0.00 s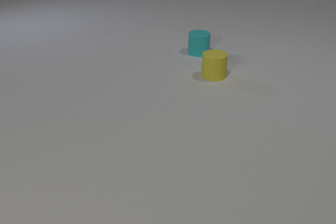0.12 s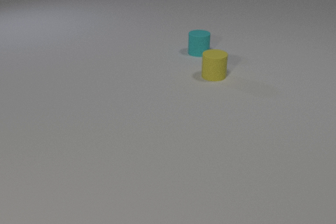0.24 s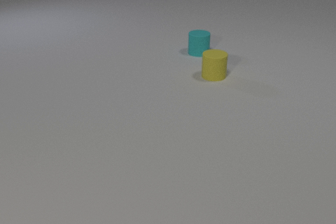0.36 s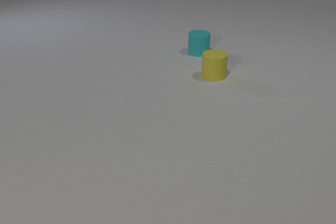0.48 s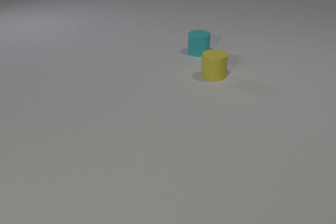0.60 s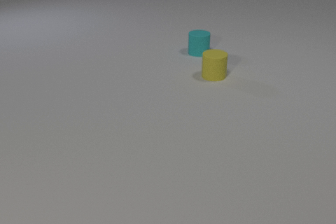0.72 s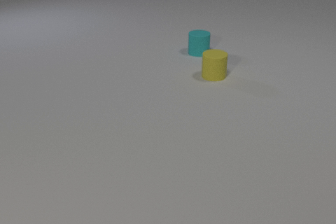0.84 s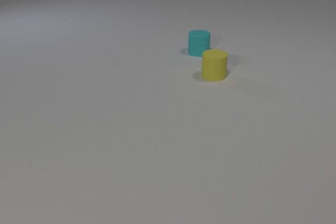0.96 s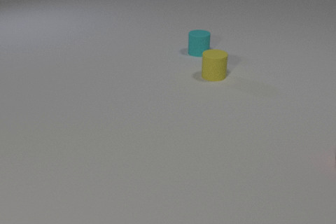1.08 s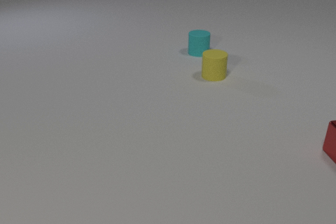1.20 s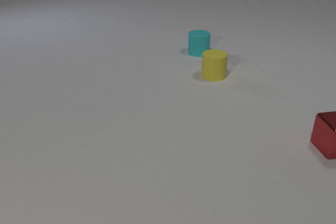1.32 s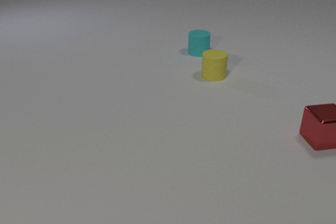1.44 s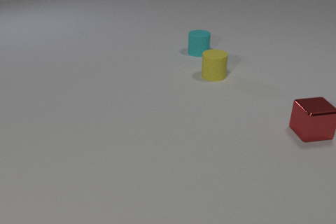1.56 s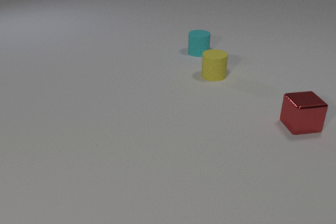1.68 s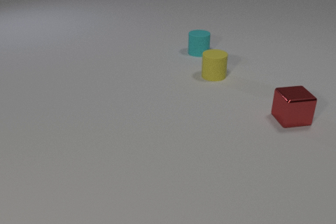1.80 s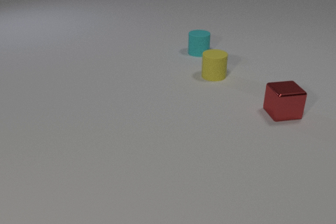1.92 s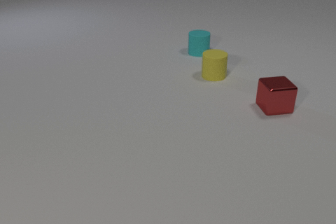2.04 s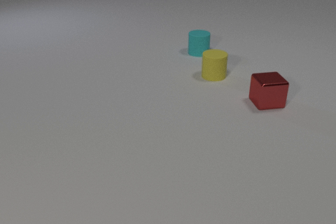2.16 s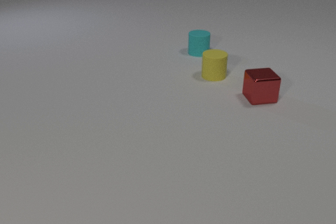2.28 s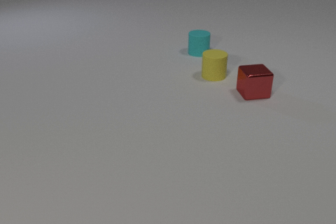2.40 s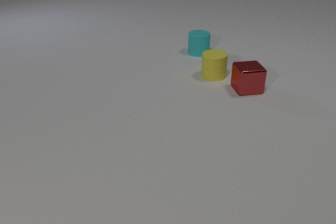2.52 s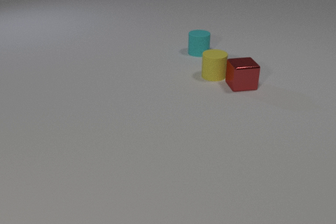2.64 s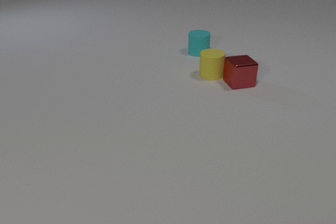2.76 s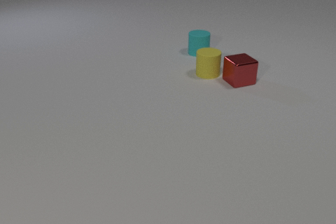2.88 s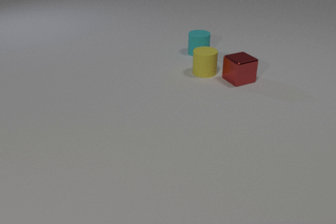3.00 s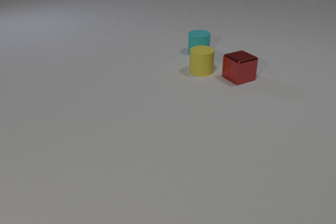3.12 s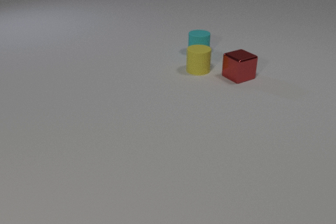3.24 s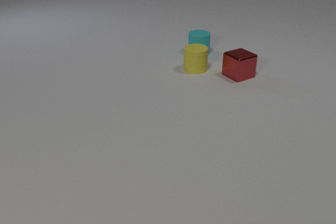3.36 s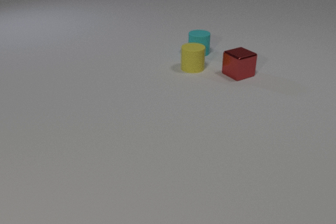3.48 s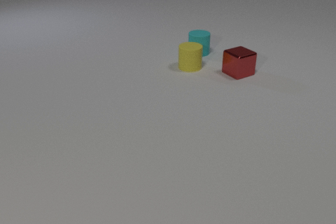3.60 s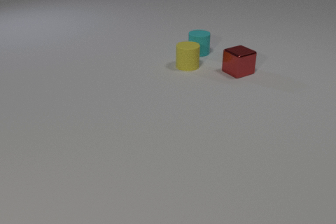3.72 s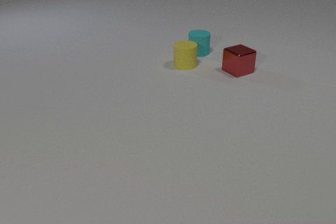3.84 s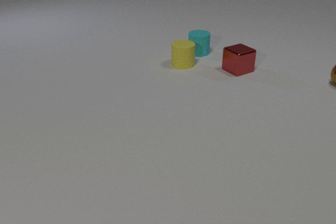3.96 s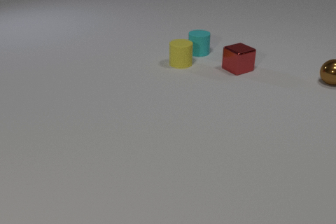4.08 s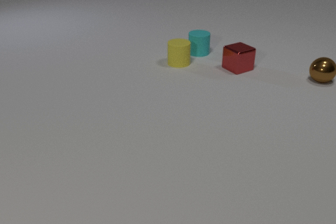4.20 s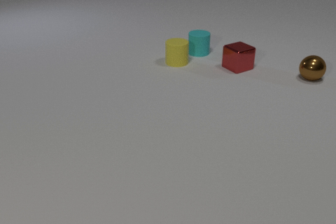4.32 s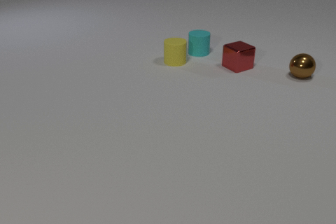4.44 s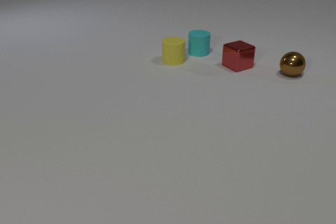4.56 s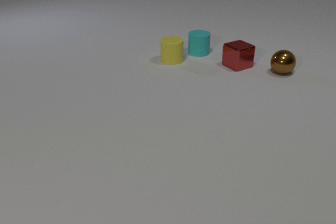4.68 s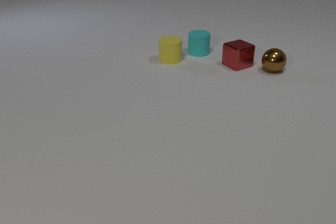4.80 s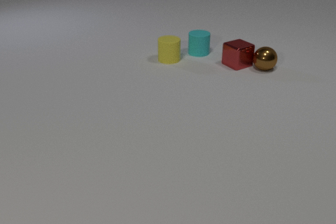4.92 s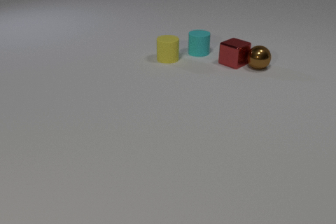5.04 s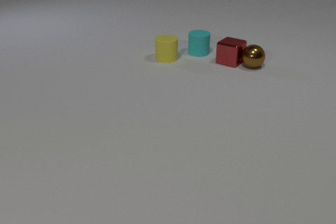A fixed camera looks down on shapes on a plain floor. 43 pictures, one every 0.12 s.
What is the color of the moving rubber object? yellow.
Are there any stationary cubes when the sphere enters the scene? no.
How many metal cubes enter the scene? 1.
0.00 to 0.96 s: Next to nothing moves.
0.96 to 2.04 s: The red metal cube slides to the left and away from the camera.
2.04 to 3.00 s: The red metal cube slides away from the camera and to the left. The yellow rubber cylinder slides to the left and away from the camera. The red metal cube and the yellow rubber cylinder collide.
3.00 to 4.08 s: The red metal cube slides away from the camera. The yellow rubber cylinder slides to the left and away from the camera. The brown metal sphere comes in at the right edge, rolls to the left.
4.08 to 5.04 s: The red metal cube slides away from the camera and to the left, spins so that its near face slides to the right, counterclockwise seen from above. The yellow rubber cylinder slides to the left and away from the camera. The brown metal sphere rolls to the left. The red metal cube and the brown metal sphere collide.
